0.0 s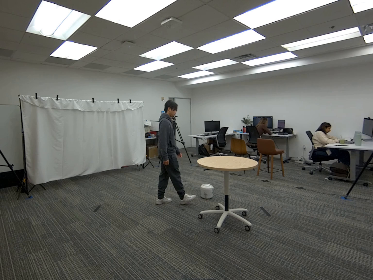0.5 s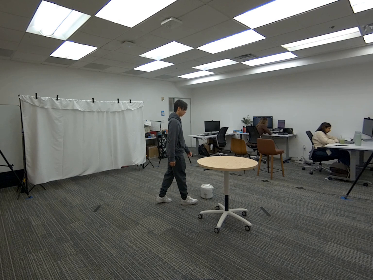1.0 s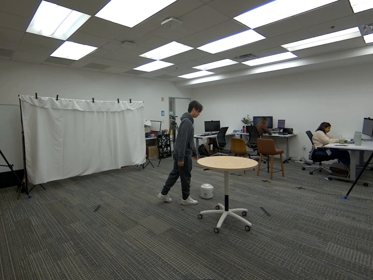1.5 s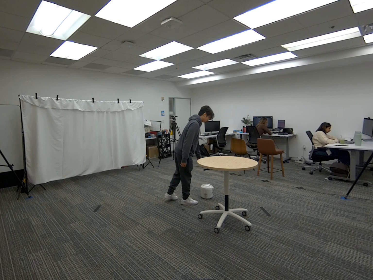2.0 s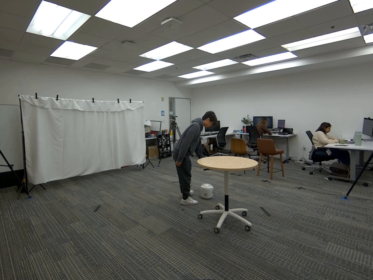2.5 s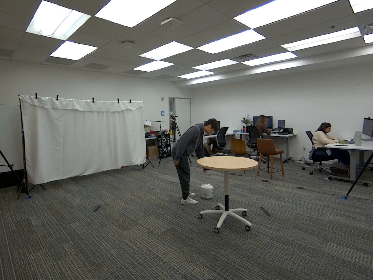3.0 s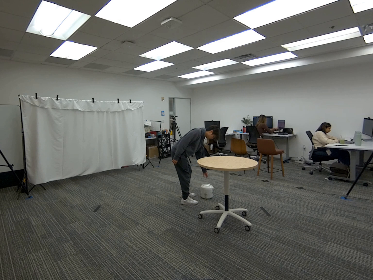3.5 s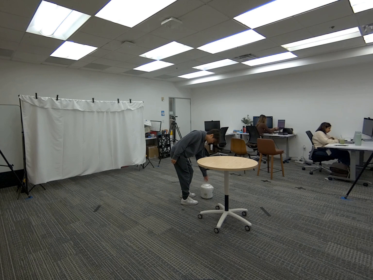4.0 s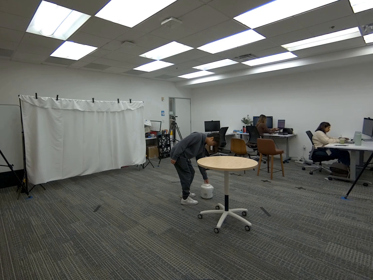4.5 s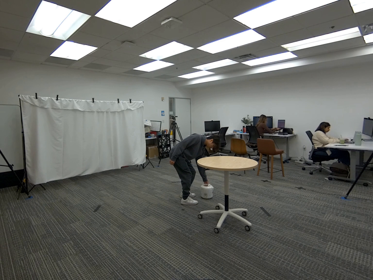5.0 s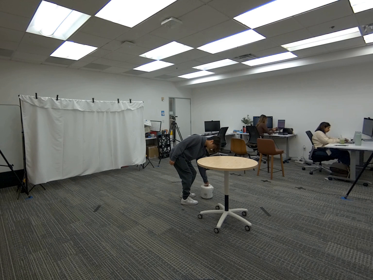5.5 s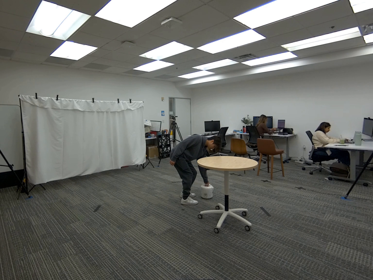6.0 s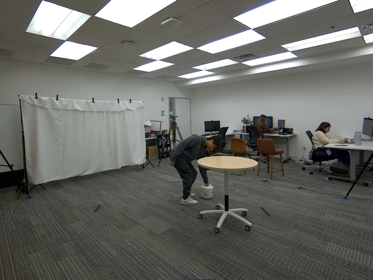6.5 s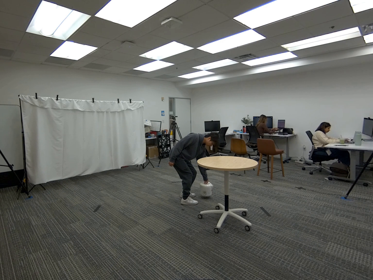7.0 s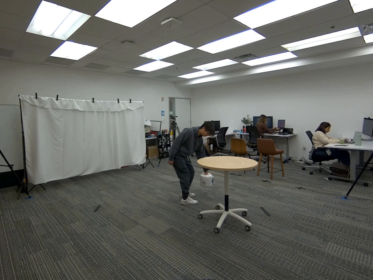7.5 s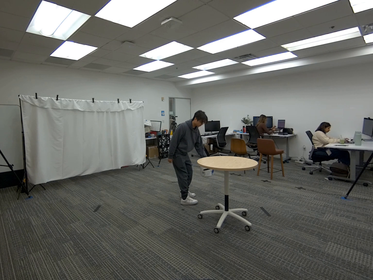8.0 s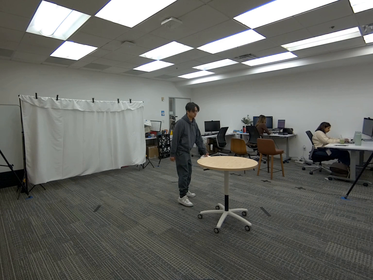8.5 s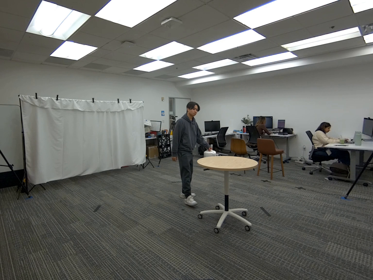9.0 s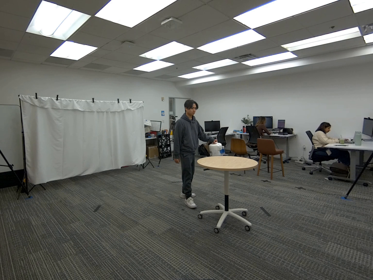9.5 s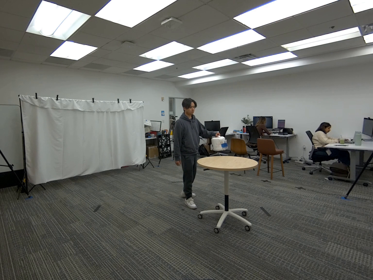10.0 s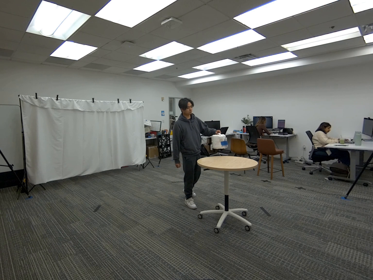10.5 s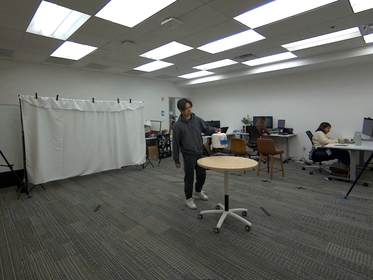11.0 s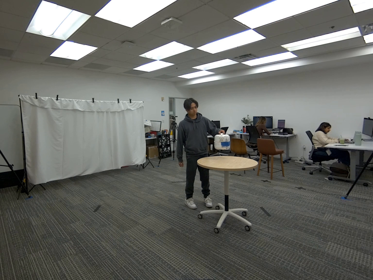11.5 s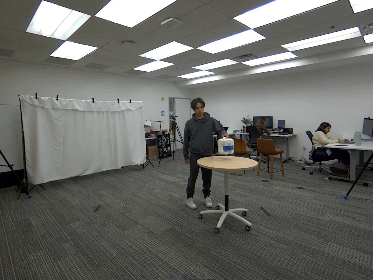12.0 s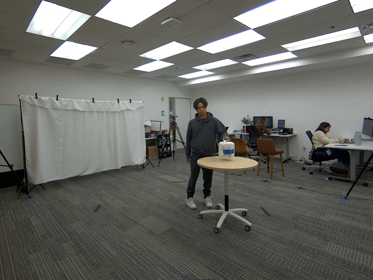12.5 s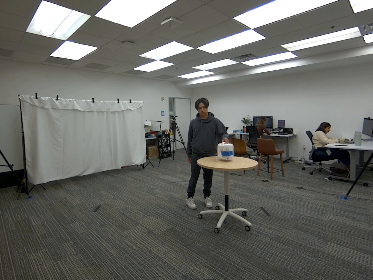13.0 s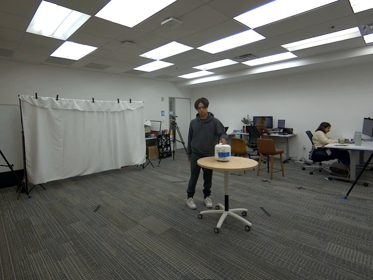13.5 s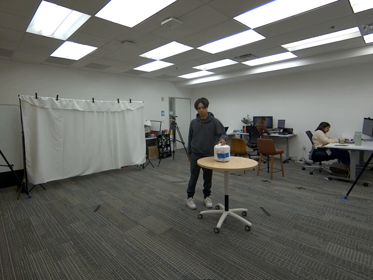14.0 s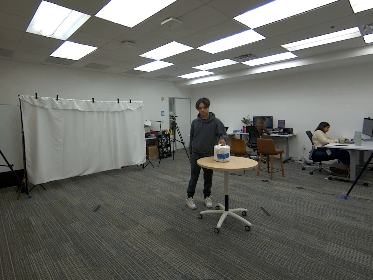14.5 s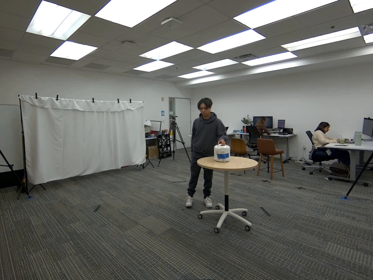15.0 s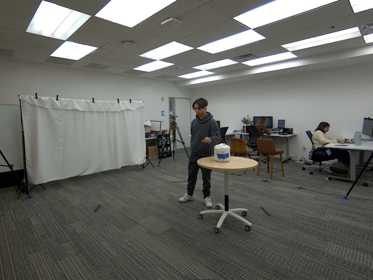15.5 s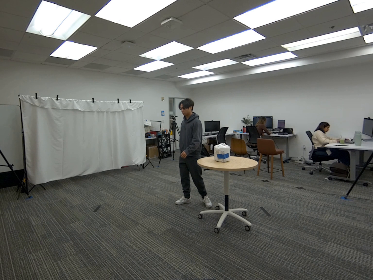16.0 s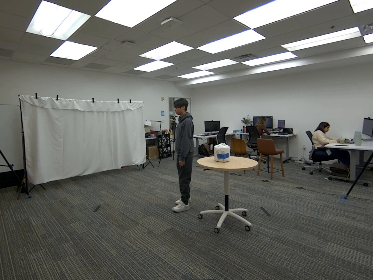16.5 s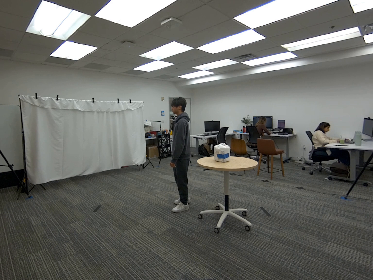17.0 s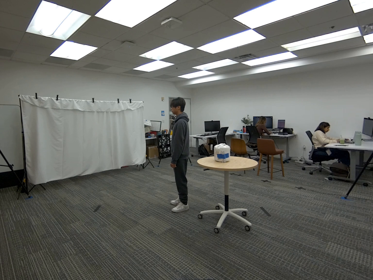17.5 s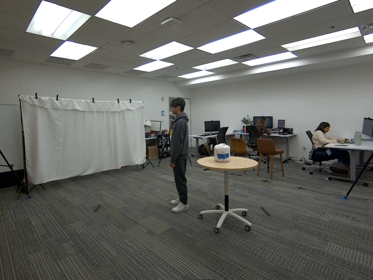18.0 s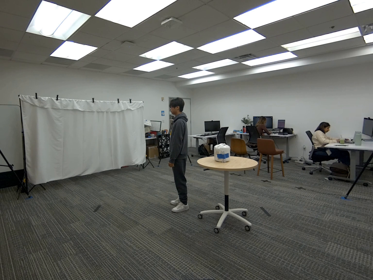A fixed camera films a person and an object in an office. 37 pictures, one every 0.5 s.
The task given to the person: Walk over to the rice cooker on the ground, pick it up using your left hand and place it on the round table.
